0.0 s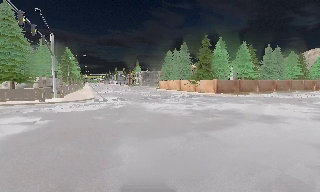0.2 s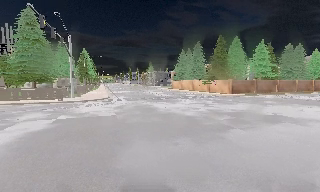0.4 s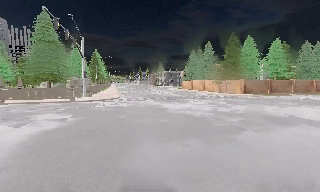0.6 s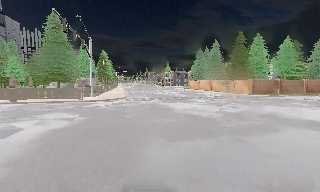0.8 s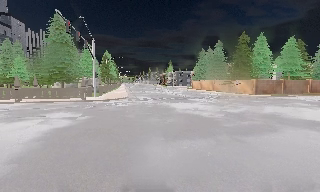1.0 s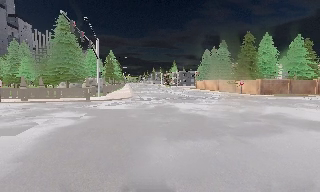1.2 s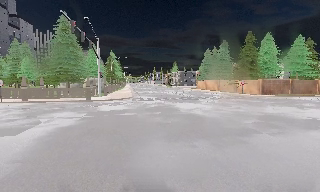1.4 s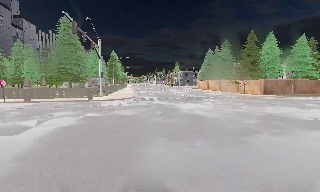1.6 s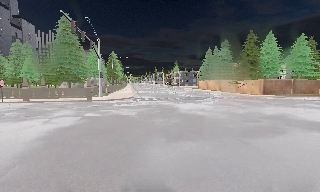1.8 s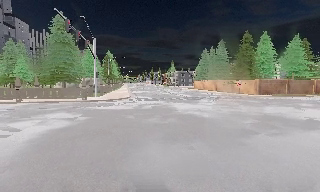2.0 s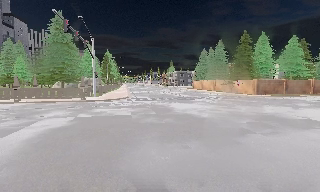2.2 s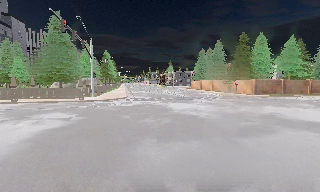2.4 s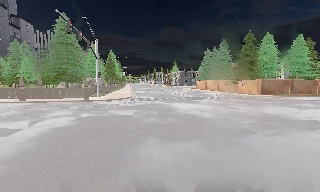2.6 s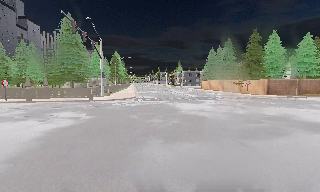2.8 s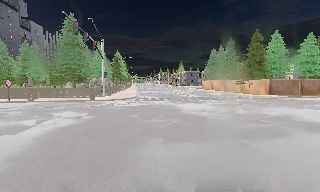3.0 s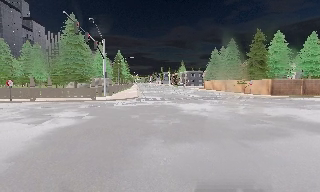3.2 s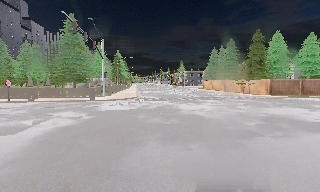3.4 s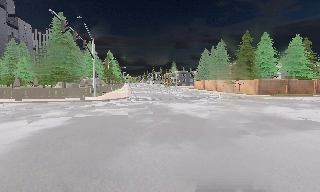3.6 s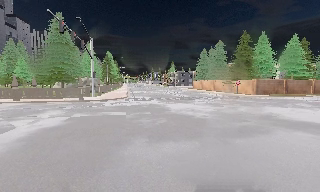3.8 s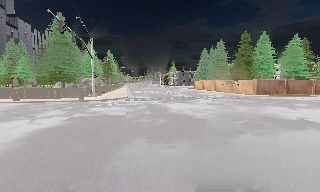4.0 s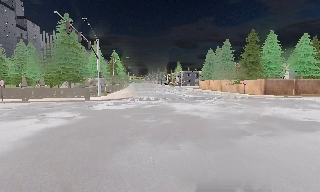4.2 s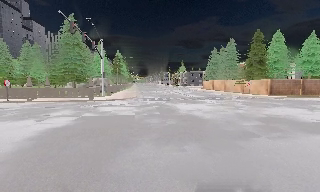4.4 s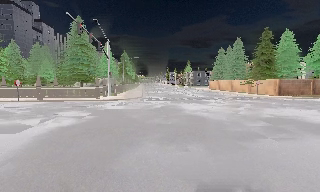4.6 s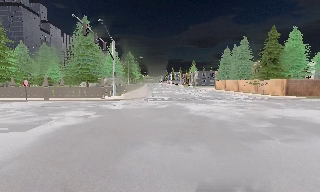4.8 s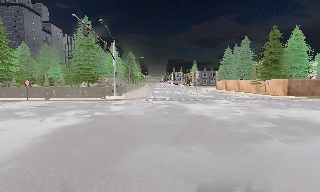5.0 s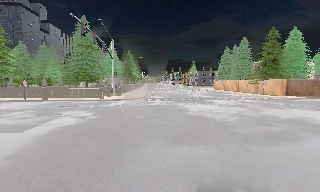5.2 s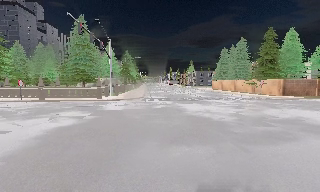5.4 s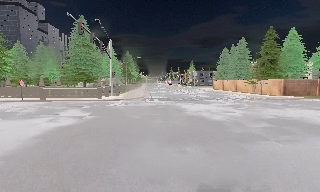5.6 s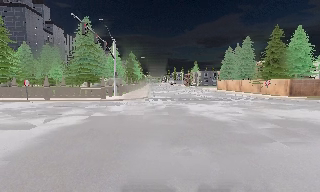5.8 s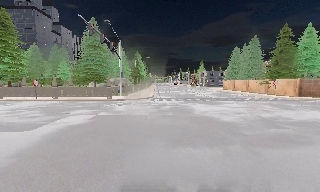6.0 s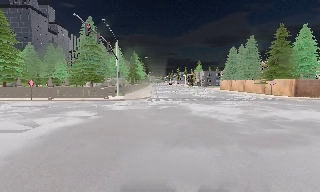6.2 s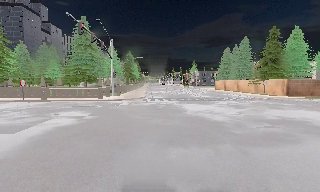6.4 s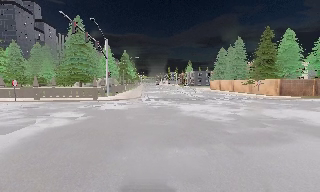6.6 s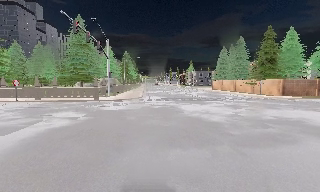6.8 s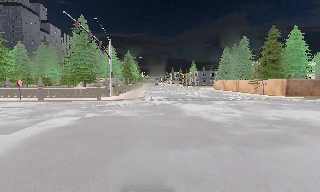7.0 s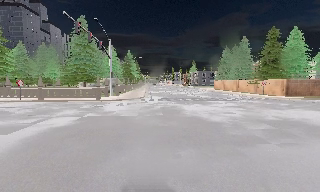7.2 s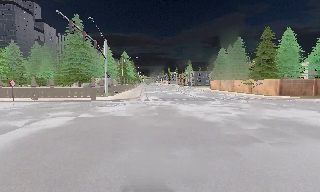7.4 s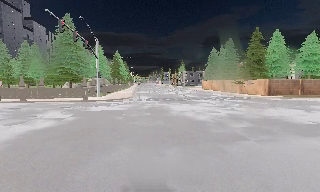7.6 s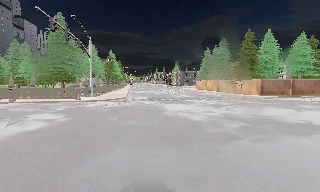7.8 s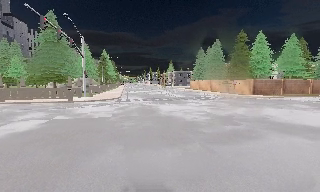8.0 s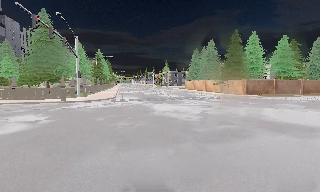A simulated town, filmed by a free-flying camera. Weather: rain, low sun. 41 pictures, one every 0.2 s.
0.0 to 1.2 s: The camera swings to its left by about 15 degrees, and the scene slides to the right.
1.2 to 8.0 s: The camera travels to its right and forward, about 1.5 m, so close, fixed things drift to the left.
The film runs forward here.
